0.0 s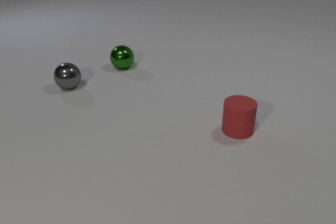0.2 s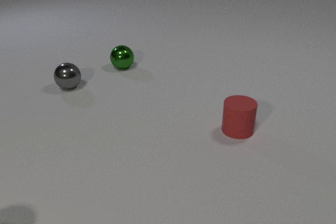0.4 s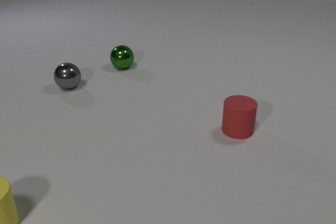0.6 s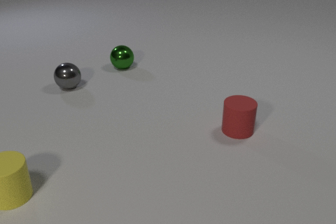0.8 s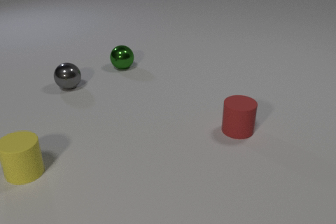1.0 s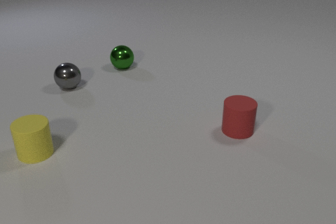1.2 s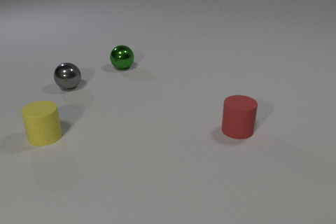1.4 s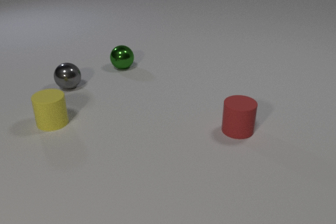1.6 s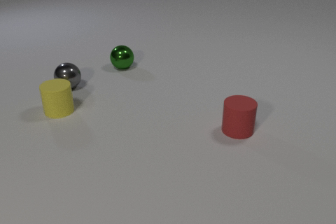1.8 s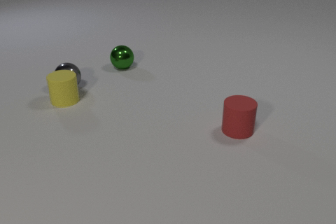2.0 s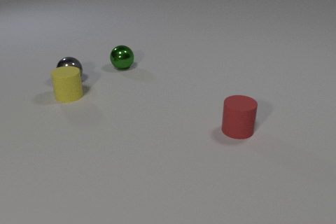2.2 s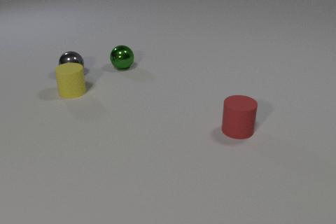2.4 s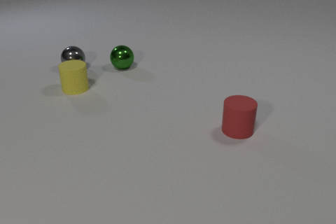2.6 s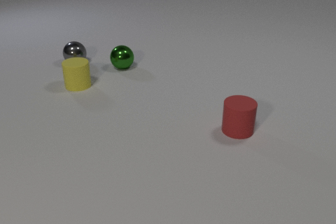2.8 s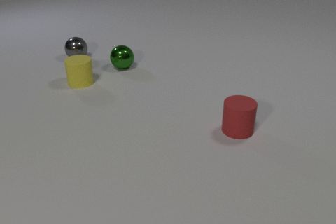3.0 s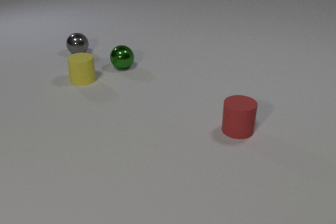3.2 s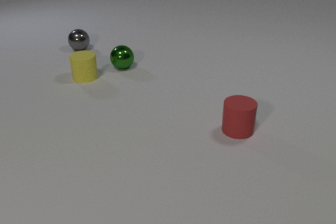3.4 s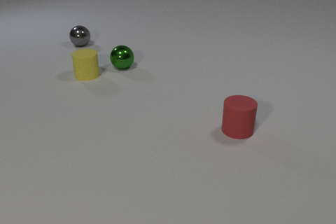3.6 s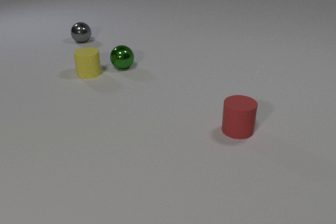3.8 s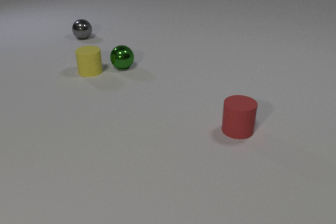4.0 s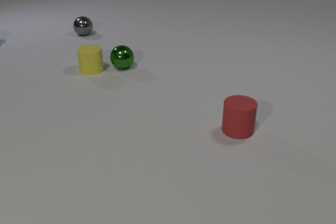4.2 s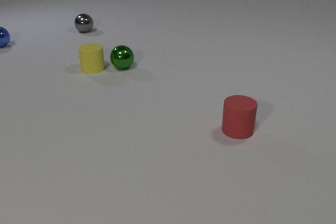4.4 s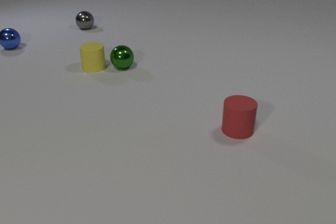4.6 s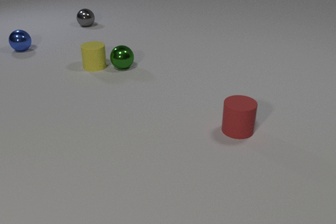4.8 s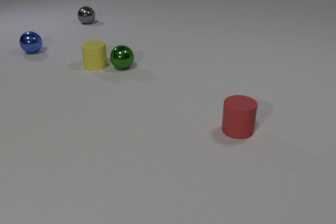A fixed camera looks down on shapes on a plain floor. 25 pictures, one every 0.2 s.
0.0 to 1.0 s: The yellow rubber cylinder comes in at the left edge, slides away from the camera and to the right.
1.0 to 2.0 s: The yellow rubber cylinder slides away from the camera. The gray metal sphere rolls away from the camera. The yellow rubber cylinder and the gray metal sphere collide.
2.0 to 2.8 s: The yellow rubber cylinder slides away from the camera and to the right. The gray metal sphere rolls away from the camera.
2.8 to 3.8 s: The yellow rubber cylinder slides away from the camera and to the right. The gray metal sphere rolls away from the camera.
3.8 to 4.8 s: The yellow rubber cylinder slides away from the camera. The gray metal sphere rolls away from the camera. The blue metal sphere comes in at the left edge, rolls toward the camera and to the right.
Are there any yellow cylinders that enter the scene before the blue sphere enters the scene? yes.
What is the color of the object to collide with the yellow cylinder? gray.
How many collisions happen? 1.
